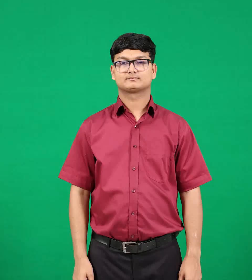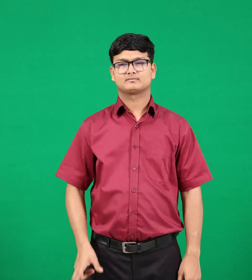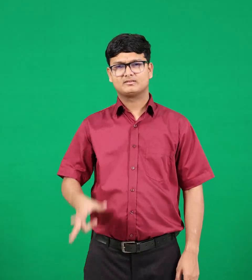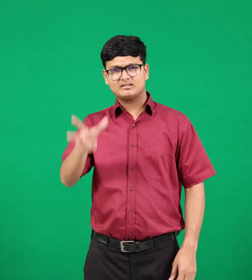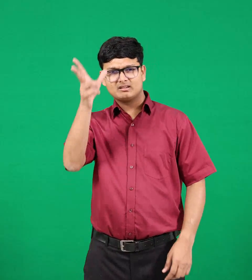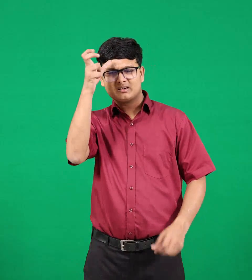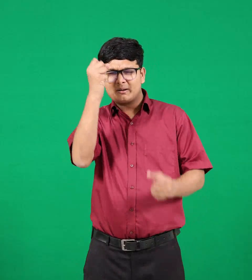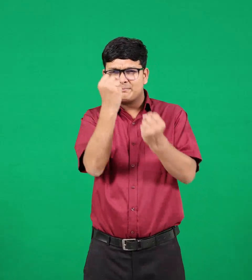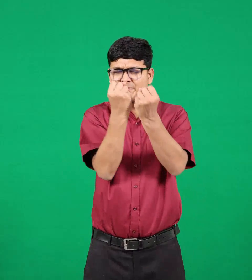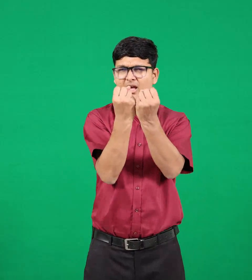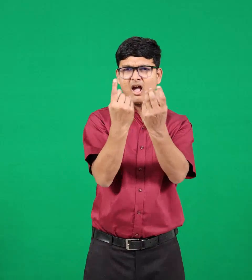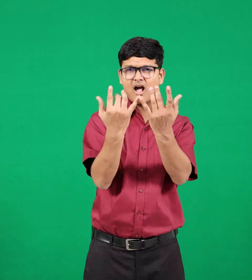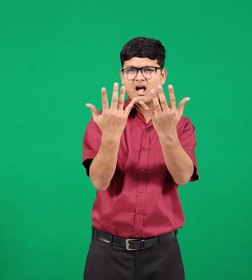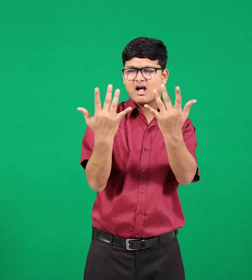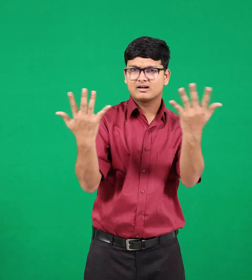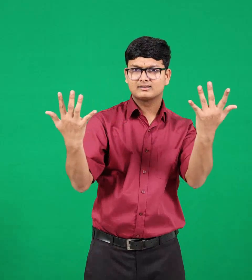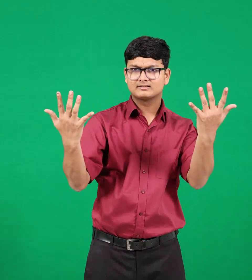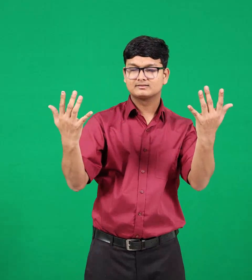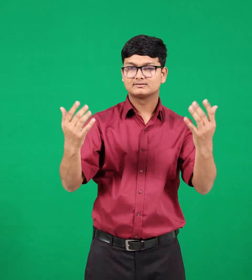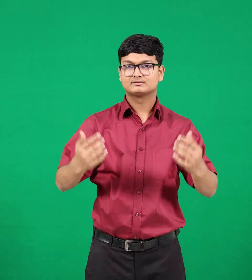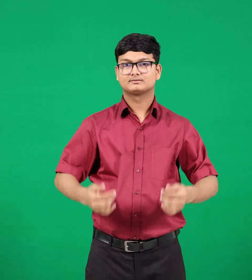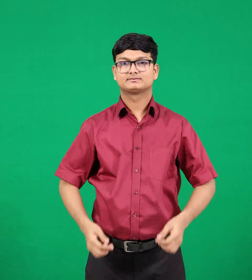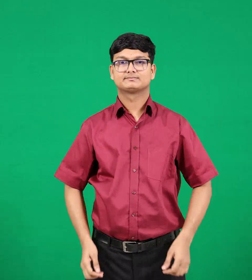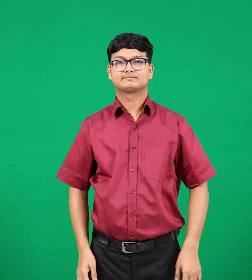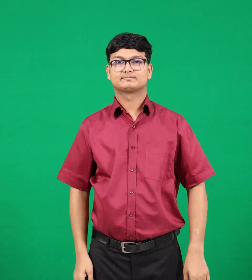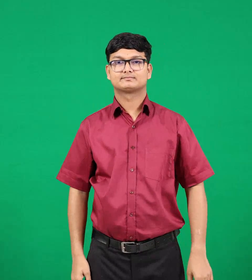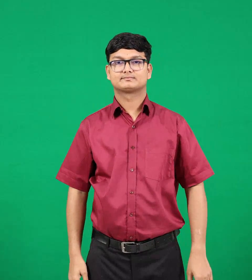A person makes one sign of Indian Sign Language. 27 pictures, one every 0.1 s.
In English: devils
